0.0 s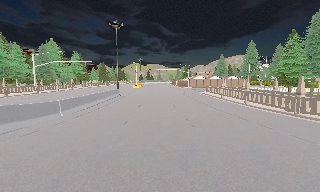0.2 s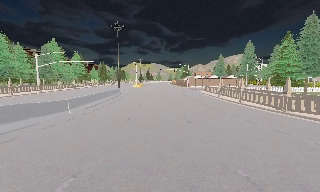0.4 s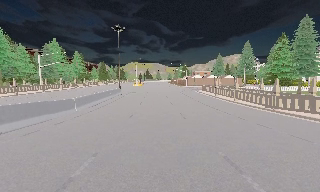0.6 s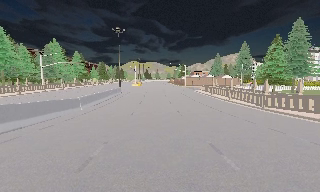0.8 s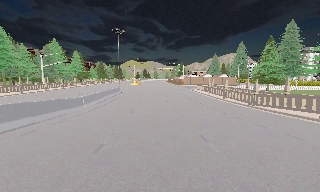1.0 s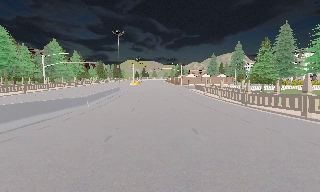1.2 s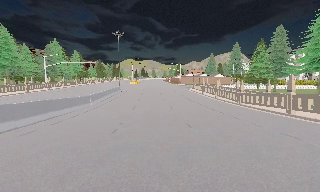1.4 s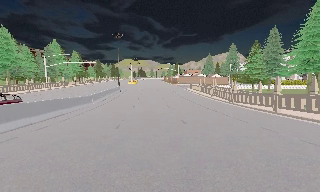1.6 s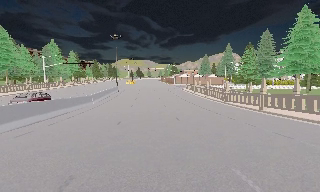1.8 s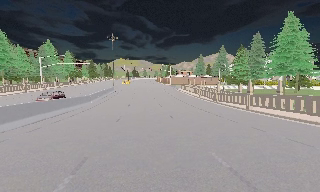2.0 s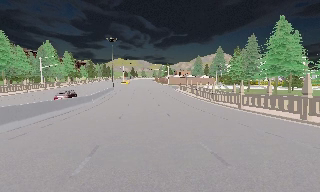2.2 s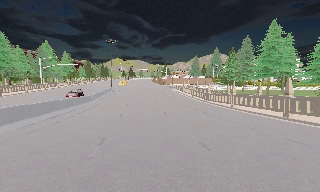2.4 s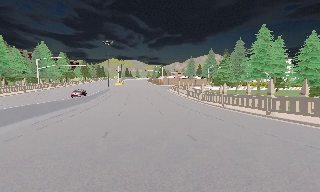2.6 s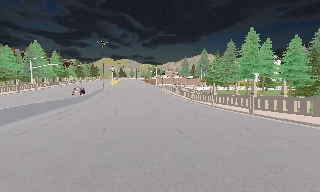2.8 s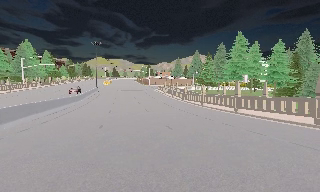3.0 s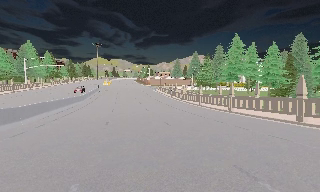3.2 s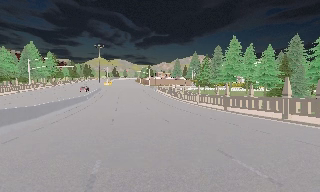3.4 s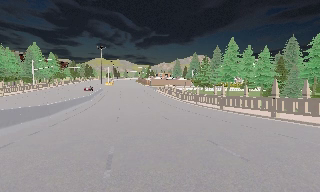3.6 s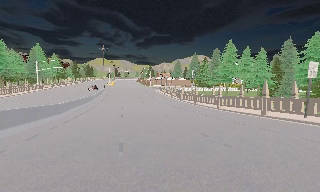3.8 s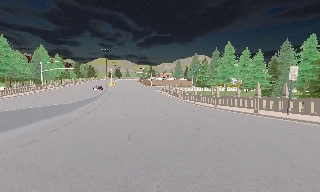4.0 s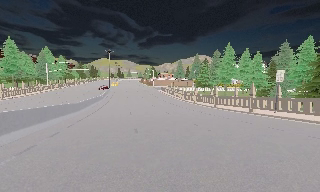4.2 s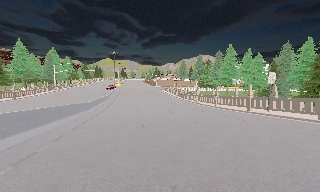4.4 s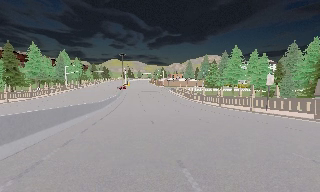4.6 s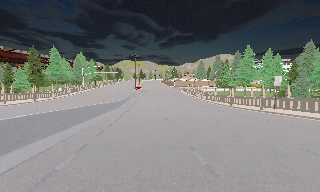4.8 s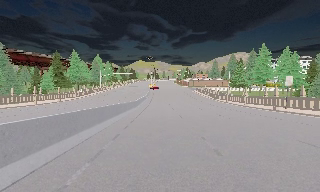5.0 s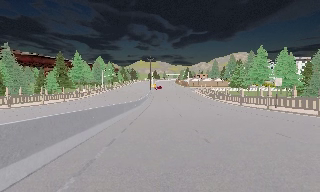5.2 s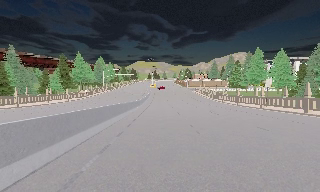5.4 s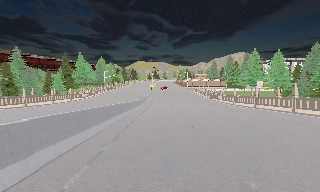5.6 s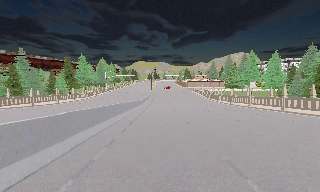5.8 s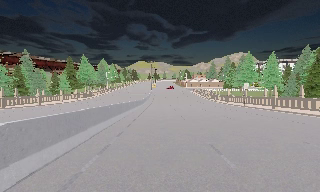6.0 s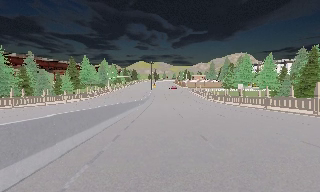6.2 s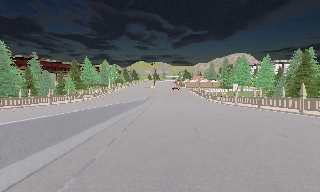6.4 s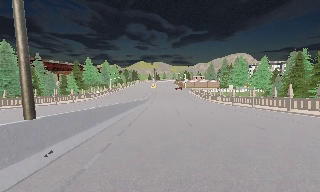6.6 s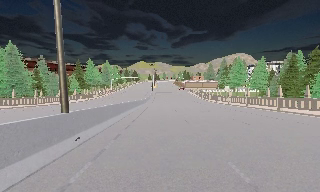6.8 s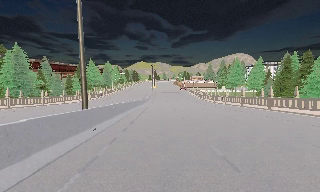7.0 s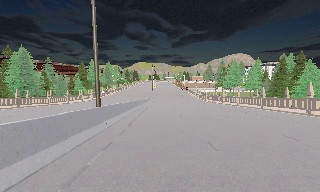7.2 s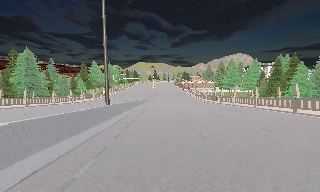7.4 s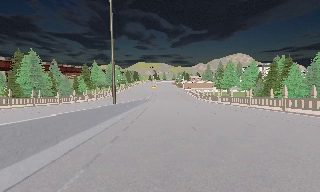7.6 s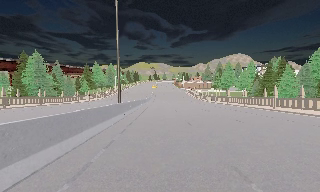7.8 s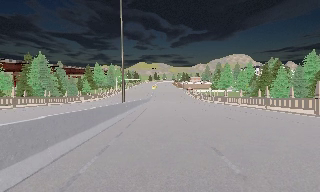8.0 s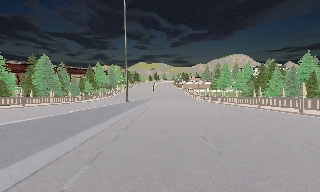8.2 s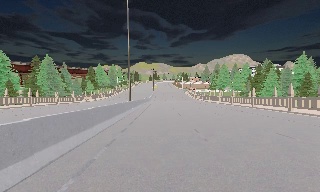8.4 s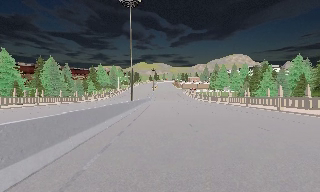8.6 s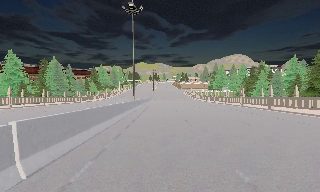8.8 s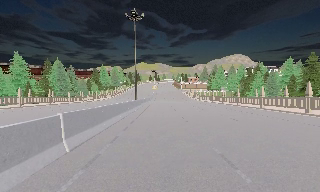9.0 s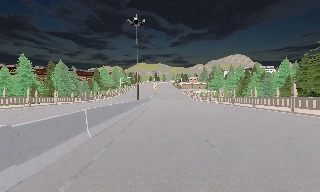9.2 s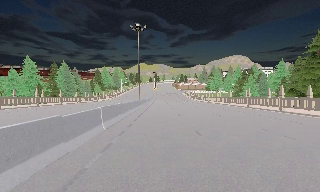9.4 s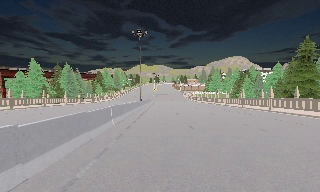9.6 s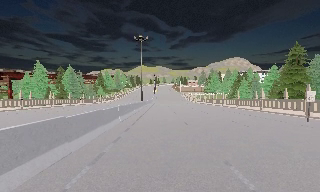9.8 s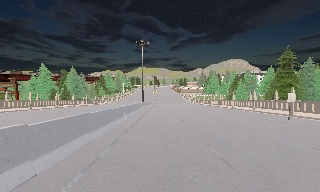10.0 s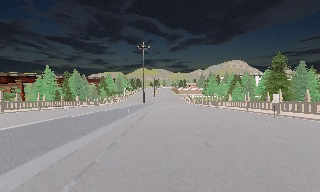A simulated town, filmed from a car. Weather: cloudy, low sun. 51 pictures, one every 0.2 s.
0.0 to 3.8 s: The scene slides to the left, as the camera pans about 10 degrees to its right. It travels backward, about 20 m, so what stands in front gets smaller.
3.8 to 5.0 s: The camera pans to its left, which is counterclockwise from overhead, by about 15 degrees. It travels backward, about 7 m, so what stands in front gets smaller.
5.0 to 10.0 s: The camera travels backward, about 35 m, so what stands in front gets smaller.
The film runs backward here.
